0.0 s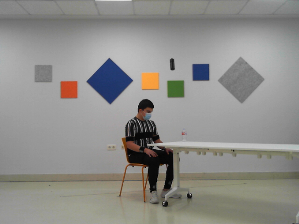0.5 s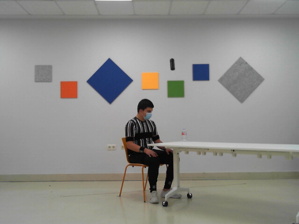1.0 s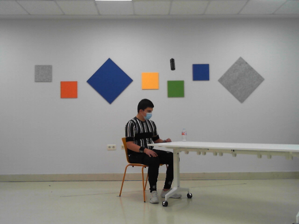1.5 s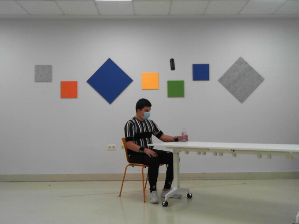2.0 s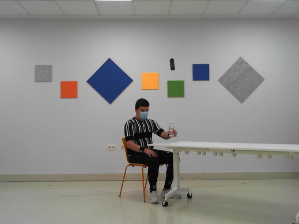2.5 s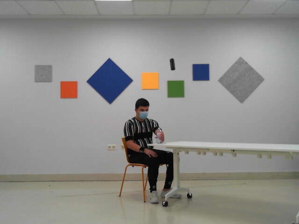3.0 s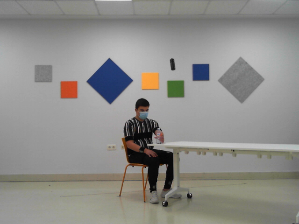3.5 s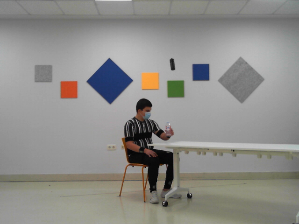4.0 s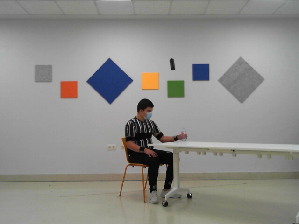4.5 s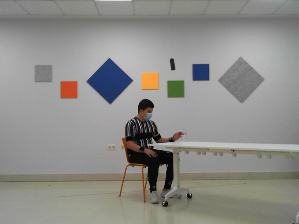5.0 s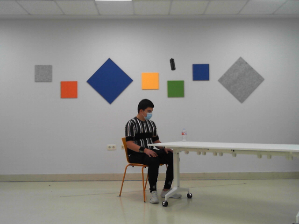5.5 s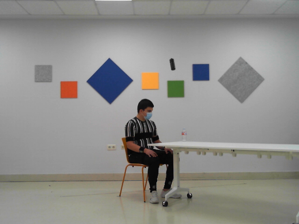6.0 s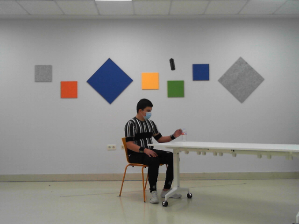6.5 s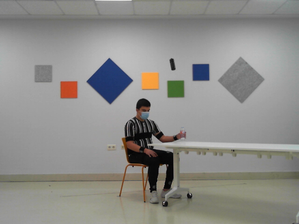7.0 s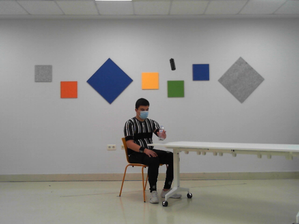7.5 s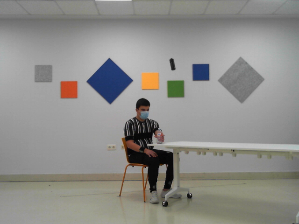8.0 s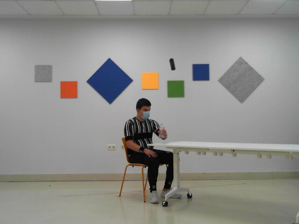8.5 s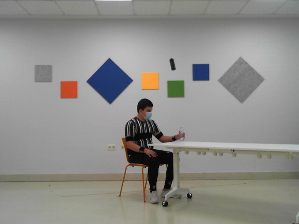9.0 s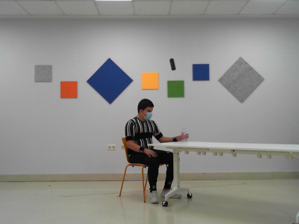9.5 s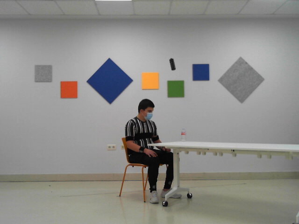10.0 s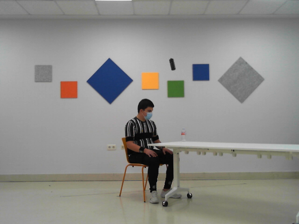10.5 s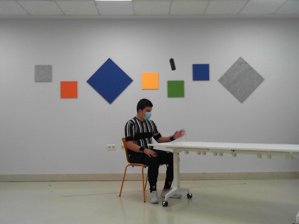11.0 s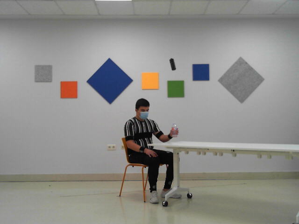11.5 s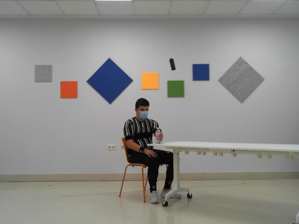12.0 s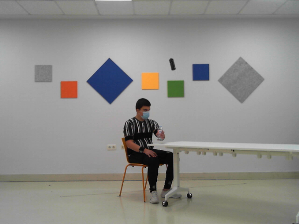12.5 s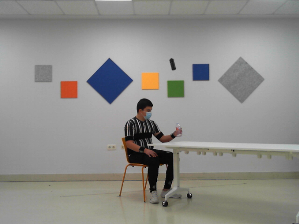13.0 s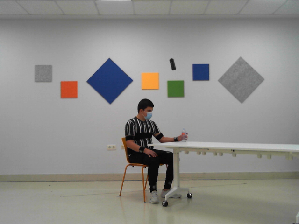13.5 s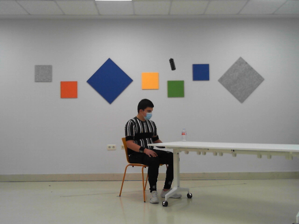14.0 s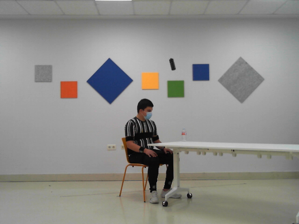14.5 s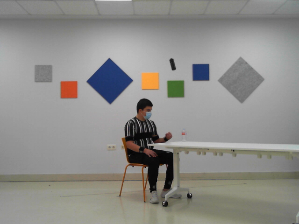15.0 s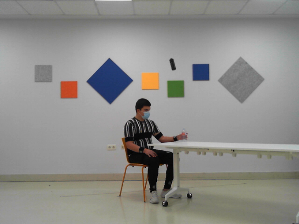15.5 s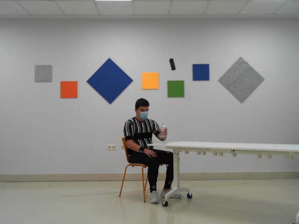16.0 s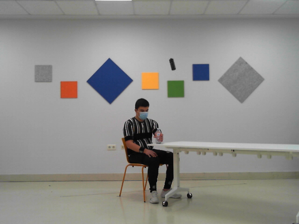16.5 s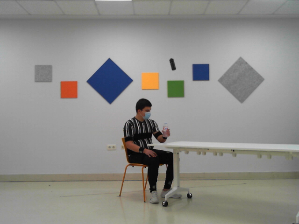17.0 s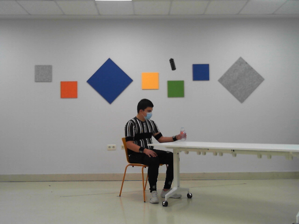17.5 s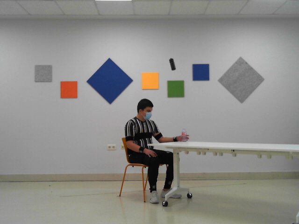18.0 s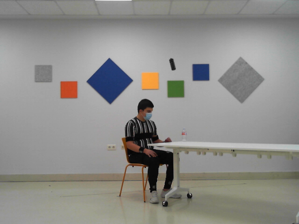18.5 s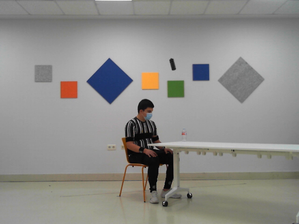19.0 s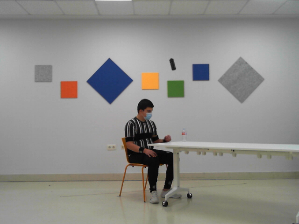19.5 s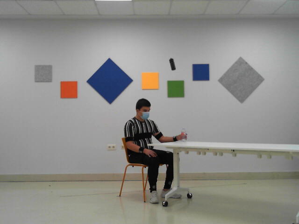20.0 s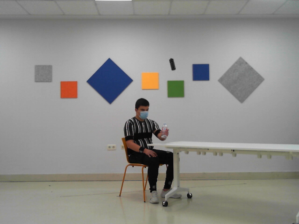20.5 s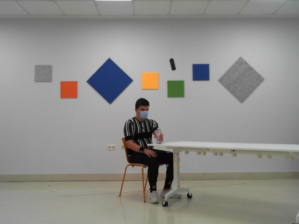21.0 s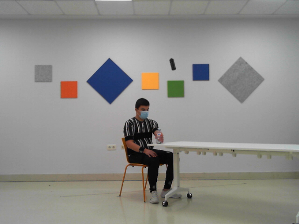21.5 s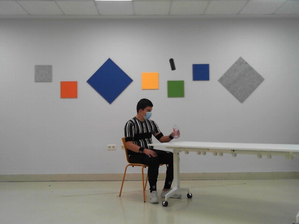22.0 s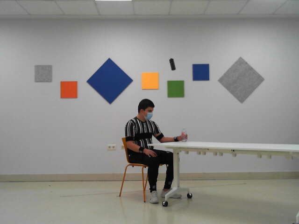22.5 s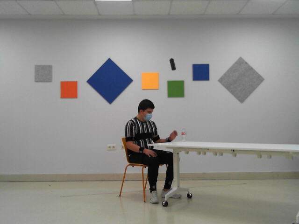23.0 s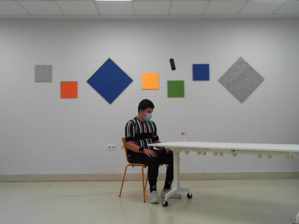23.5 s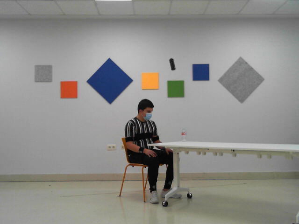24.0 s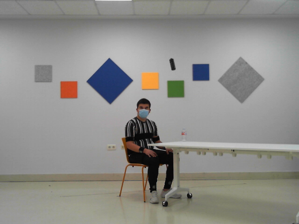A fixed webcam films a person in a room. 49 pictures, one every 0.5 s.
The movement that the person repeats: Move a bottle from side to side, left hand.
